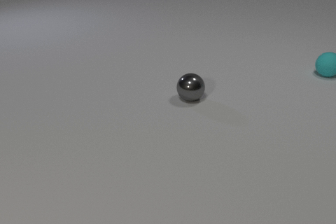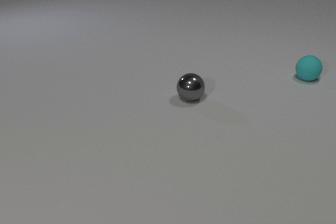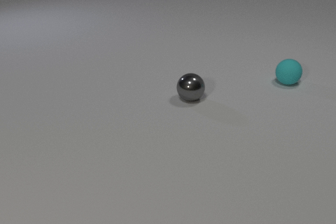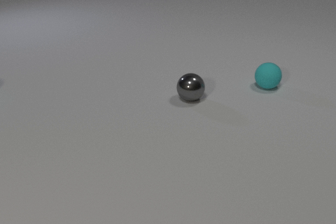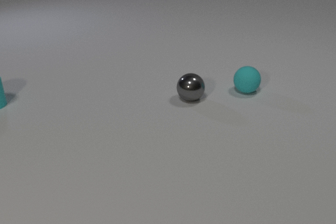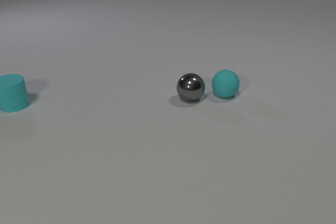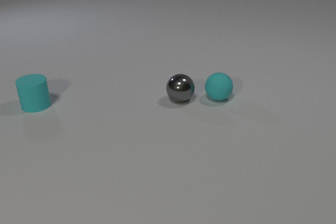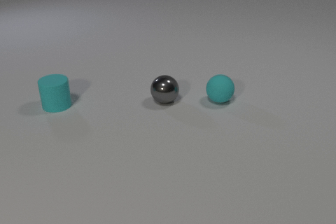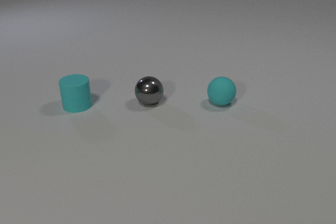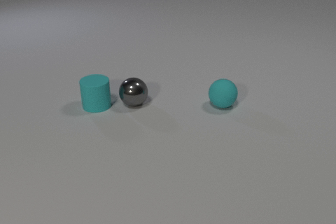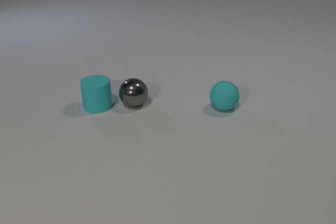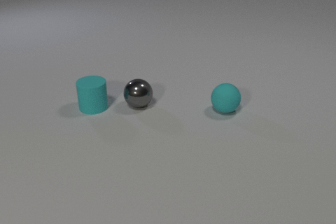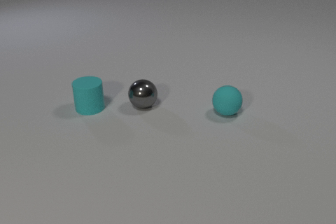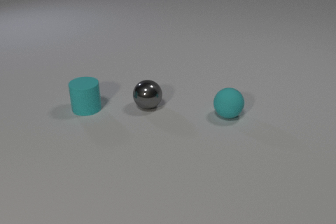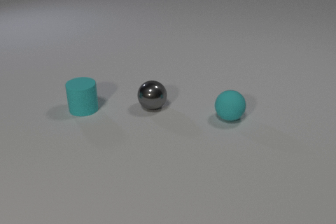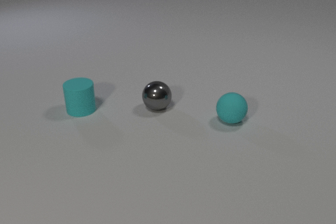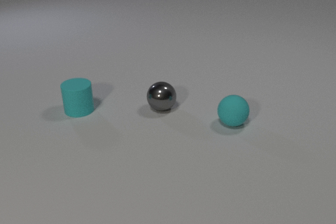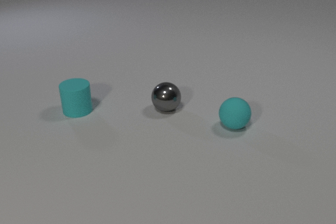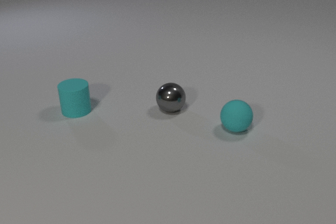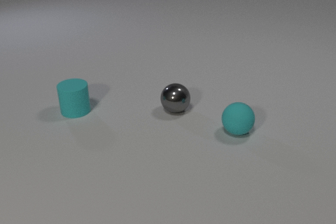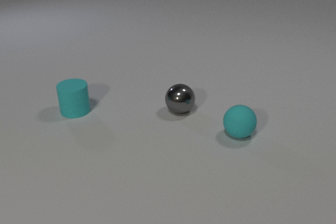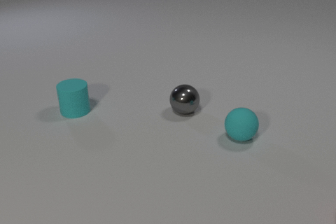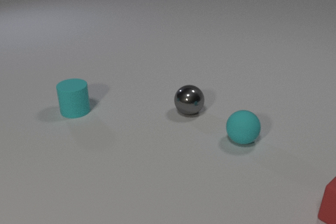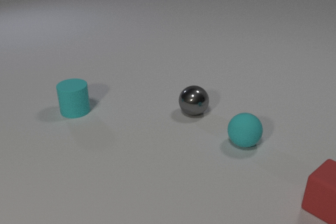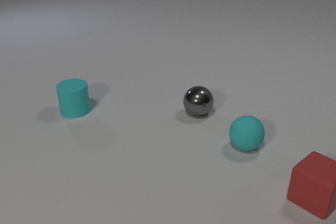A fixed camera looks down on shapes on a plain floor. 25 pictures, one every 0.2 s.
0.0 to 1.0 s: The cyan rubber sphere rolls to the left and toward the camera. The cyan rubber cylinder comes in at the left edge, slides to the right and toward the camera.
1.0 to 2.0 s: The cyan rubber sphere rolls toward the camera. The gray metal sphere rolls to the left. The cyan rubber cylinder slides to the right. The cyan rubber sphere and the gray metal sphere collide. The gray metal sphere and the cyan rubber cylinder collide.
2.0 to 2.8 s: The cyan rubber sphere rolls toward the camera. The gray metal sphere rolls to the right. The cyan rubber cylinder slides to the left.
2.8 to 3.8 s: The cyan rubber sphere rolls toward the camera. The gray metal sphere rolls to the right. The cyan rubber cylinder slides to the left.
3.8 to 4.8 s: The cyan rubber sphere rolls toward the camera. The gray metal sphere rolls to the right. The red rubber cube comes in at the right edge, slides to the left and away from the camera.
What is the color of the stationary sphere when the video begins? gray.
How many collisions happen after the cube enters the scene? 0.
How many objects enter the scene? 2.
